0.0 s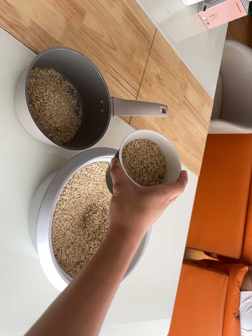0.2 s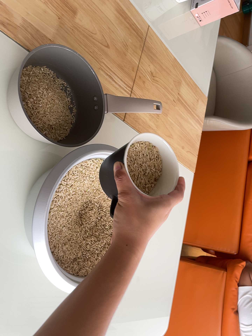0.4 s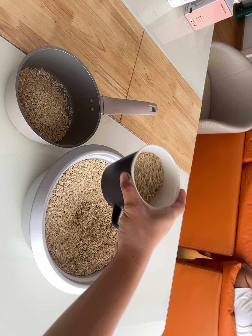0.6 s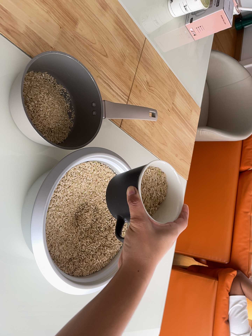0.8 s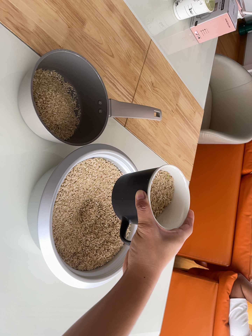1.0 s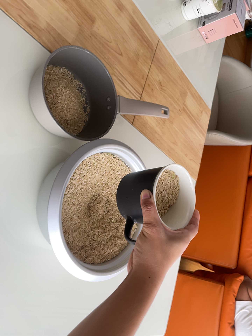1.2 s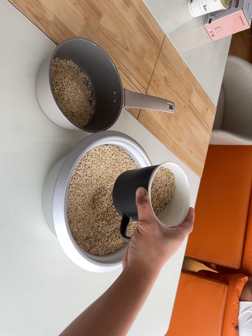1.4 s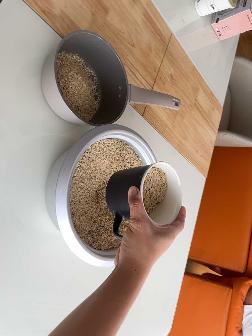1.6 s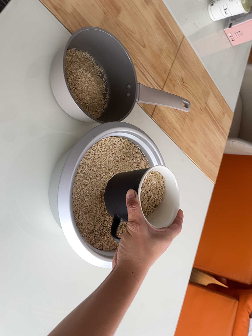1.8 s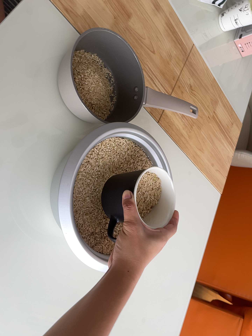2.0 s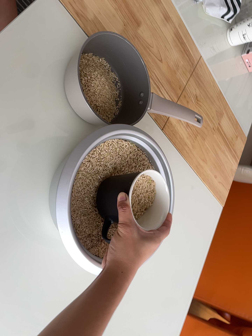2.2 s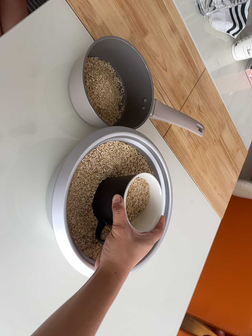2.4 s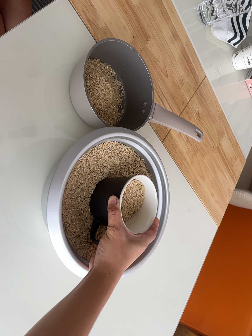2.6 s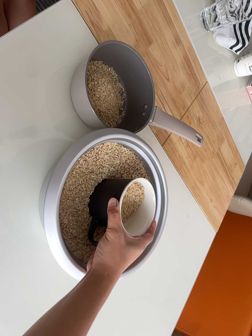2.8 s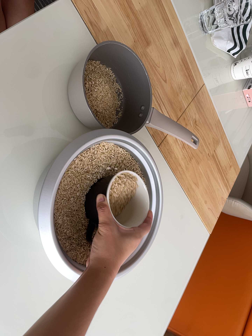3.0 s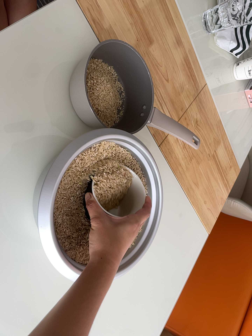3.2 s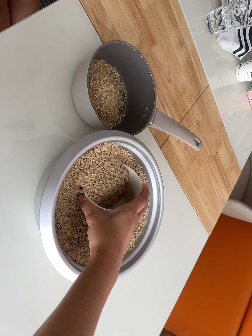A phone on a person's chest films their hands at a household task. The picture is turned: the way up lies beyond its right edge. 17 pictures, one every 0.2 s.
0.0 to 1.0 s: The camera shifts only a little, or ends up much as it began.
1.0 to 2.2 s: The camera travels toward the bottom of its view, about 10 cm. Its aim tips toward the top of its view by about 10 degrees. It rolls about its line of sight by about 10 degrees, and the scene rotates clockwise.
2.2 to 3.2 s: The camera shifts only a little, or ends up much as it began.
The film runs backward here.
